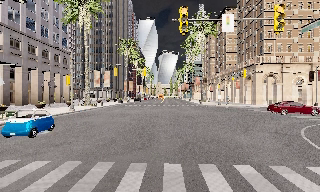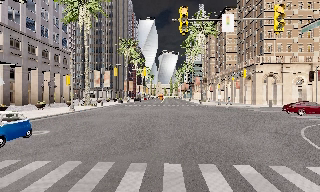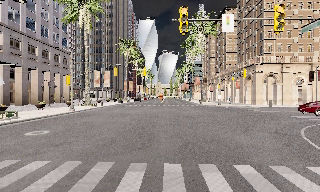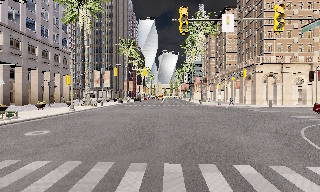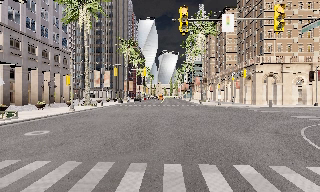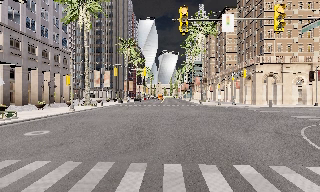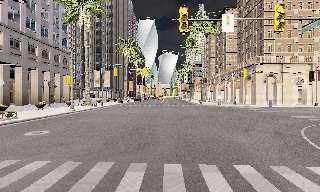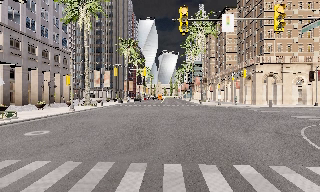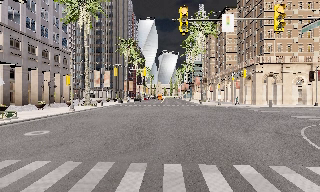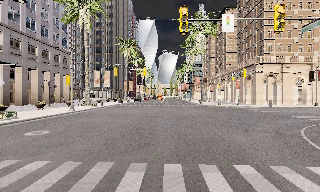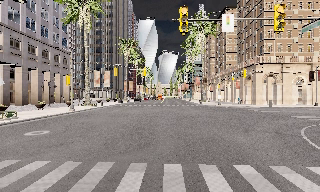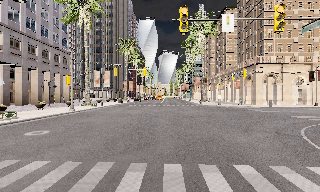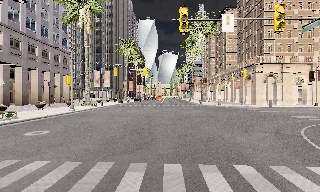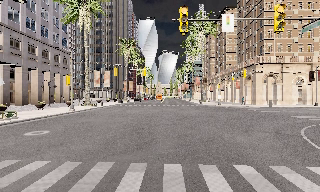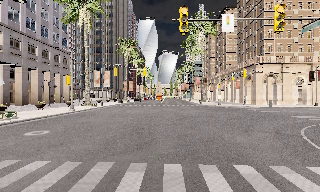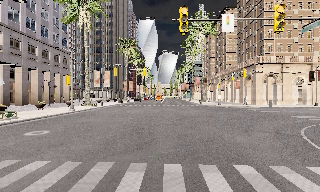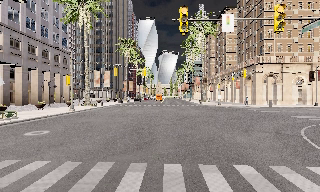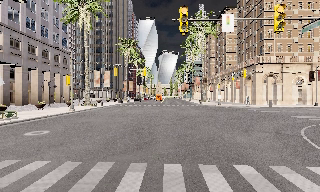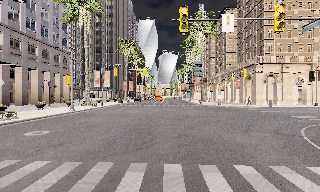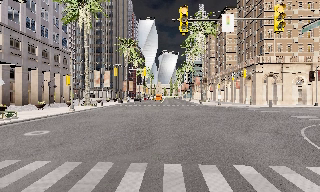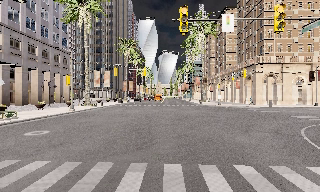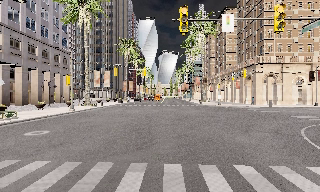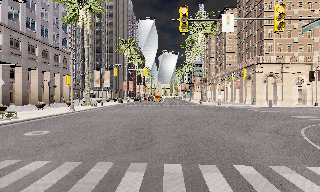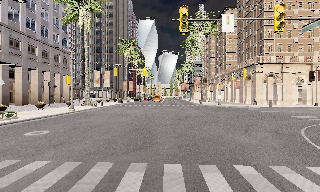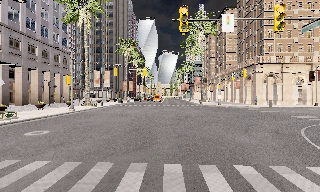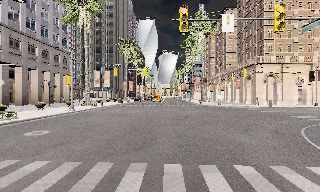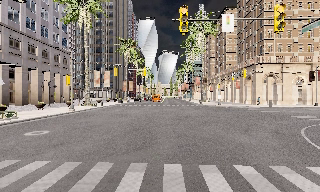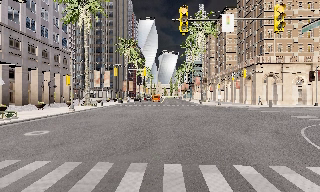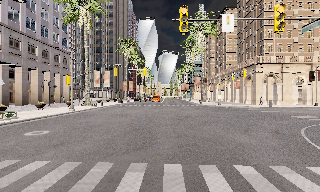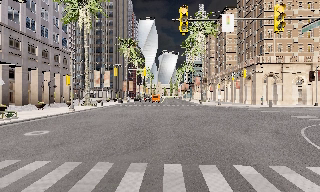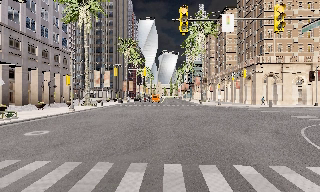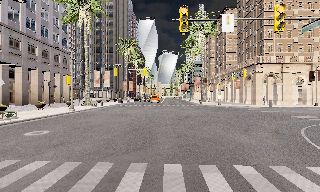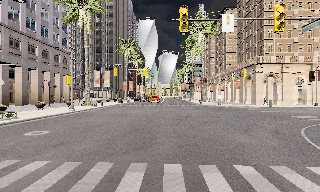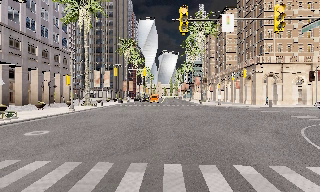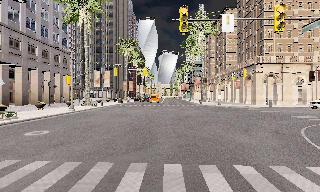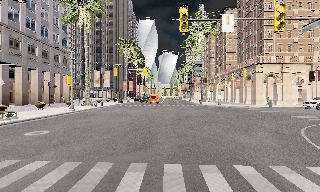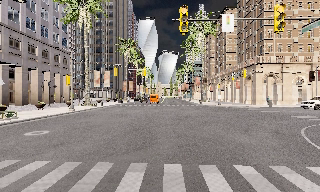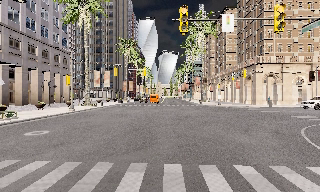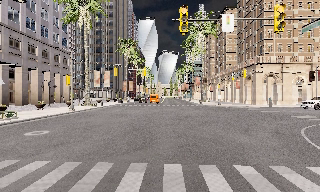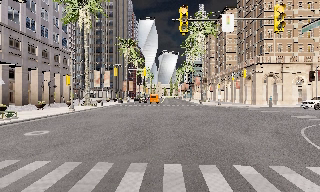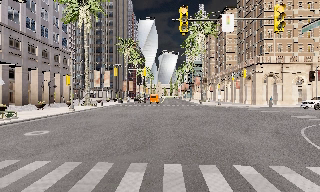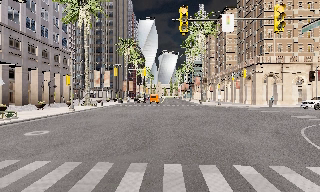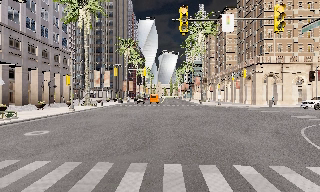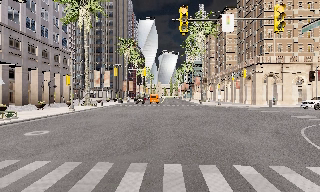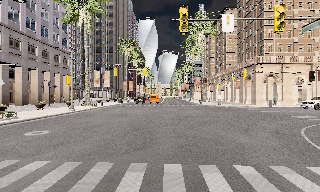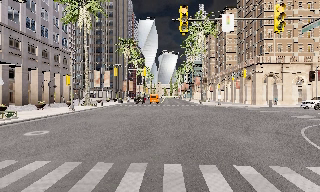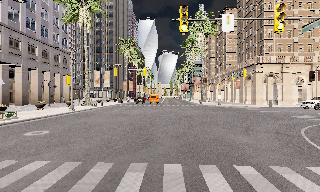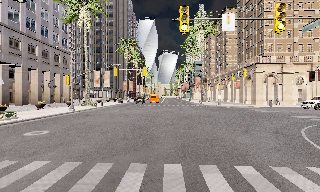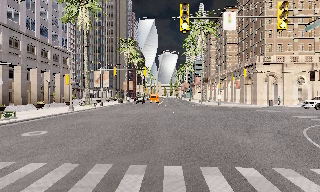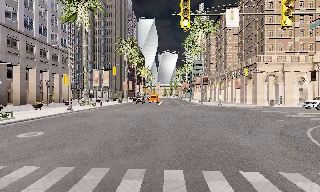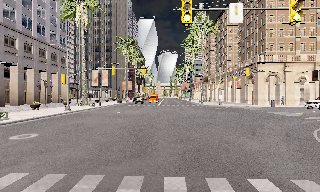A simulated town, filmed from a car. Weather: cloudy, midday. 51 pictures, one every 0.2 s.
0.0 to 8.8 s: The camera keeps its place and its aim.
8.8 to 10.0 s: The camera travels forward, about 1 m, so what stands in front looms larger. It gains speed.
The film runs forward here.
